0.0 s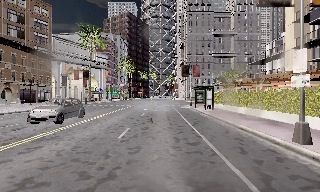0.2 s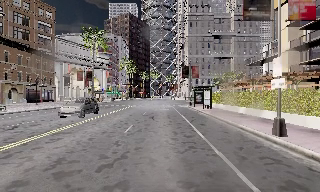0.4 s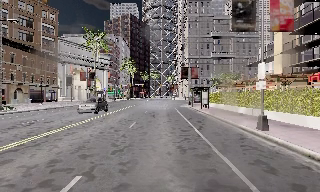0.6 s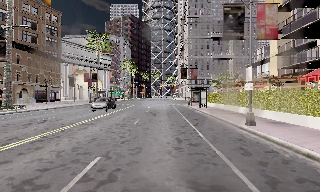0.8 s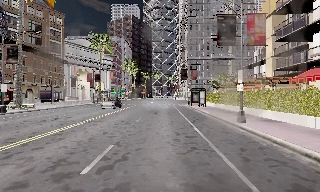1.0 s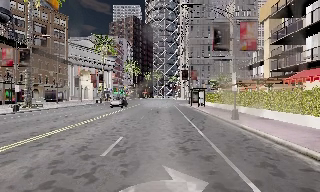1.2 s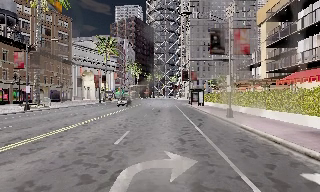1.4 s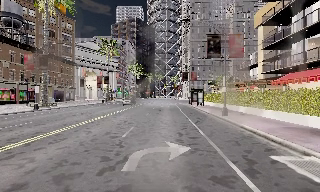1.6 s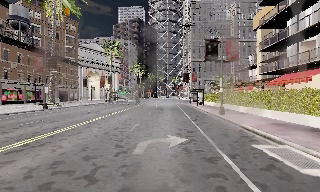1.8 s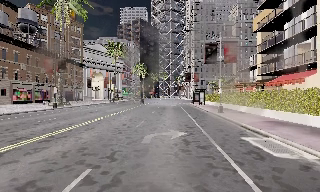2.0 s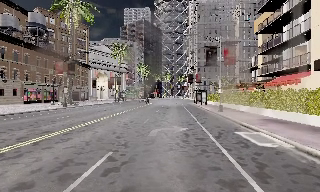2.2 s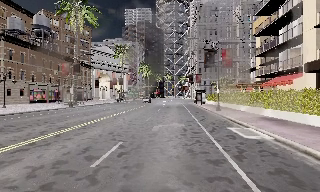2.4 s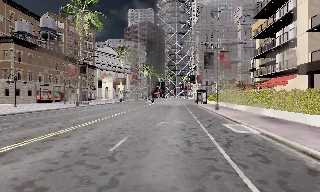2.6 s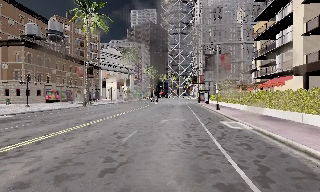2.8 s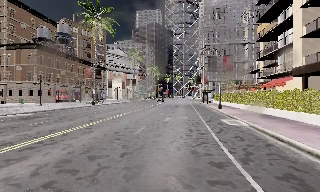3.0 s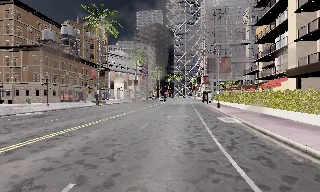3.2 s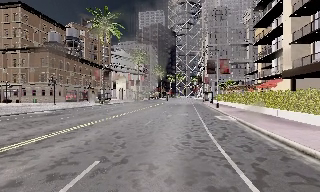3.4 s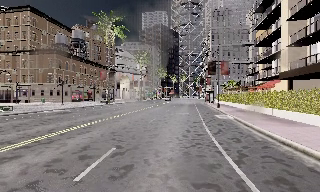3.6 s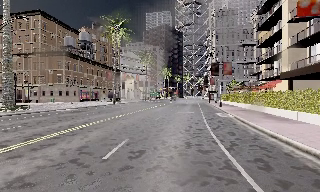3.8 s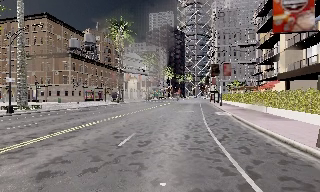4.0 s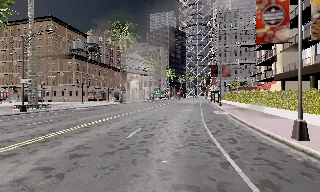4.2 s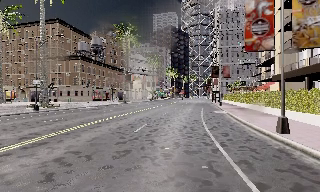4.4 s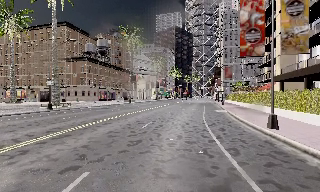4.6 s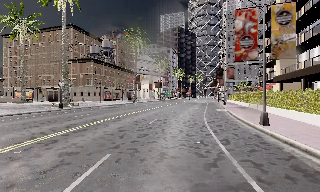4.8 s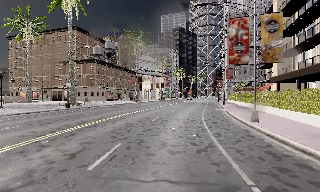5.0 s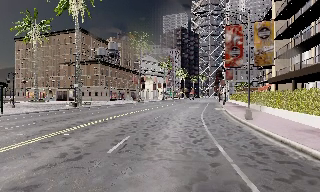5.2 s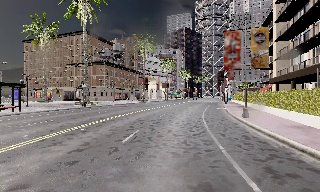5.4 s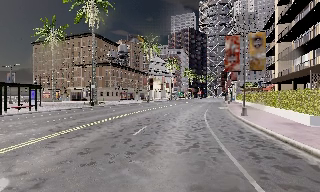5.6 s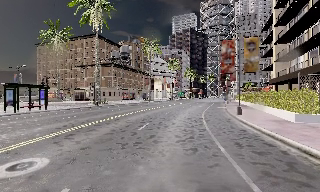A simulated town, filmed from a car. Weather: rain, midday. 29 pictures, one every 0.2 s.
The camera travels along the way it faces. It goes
backward.
0.0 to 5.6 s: The camera swings to its left by about 20 degrees, and the scene slides to the right. It travels backward, about 30 m, so what stands in front gets smaller.
The film runs backward here.
